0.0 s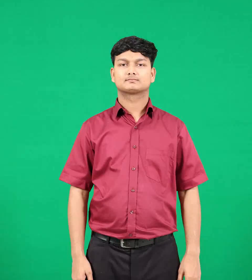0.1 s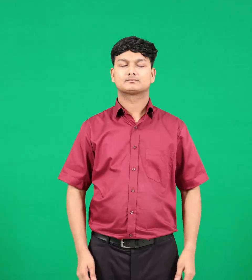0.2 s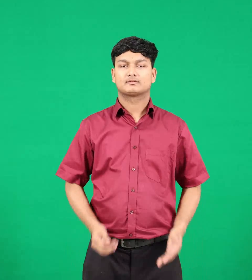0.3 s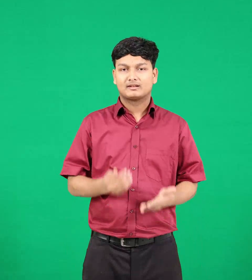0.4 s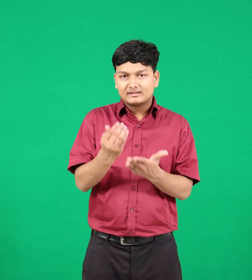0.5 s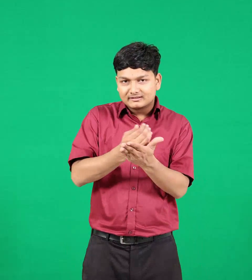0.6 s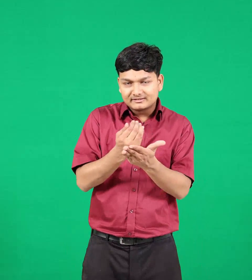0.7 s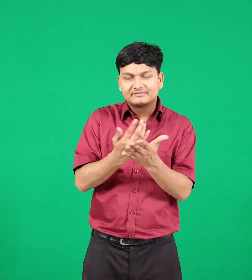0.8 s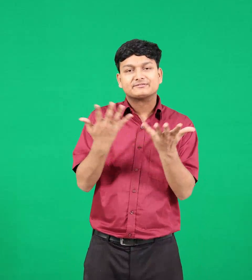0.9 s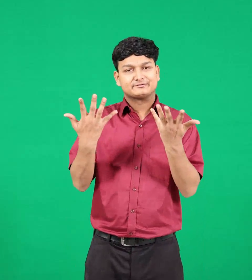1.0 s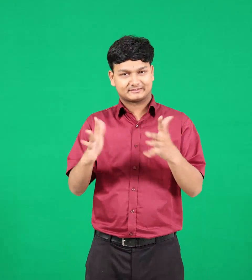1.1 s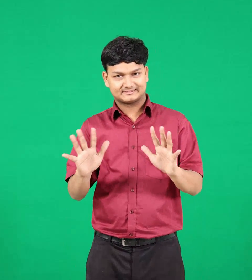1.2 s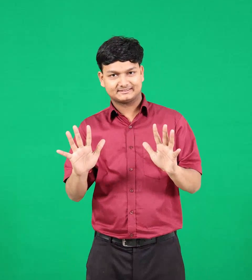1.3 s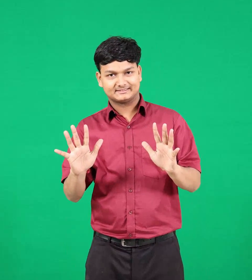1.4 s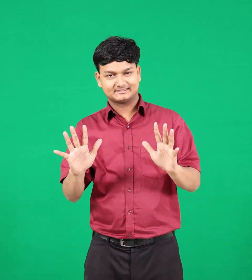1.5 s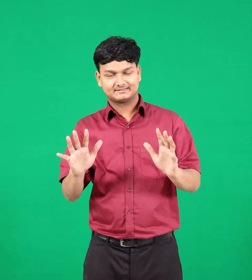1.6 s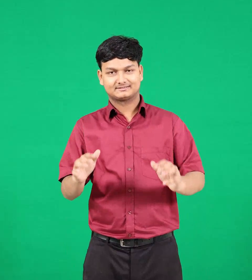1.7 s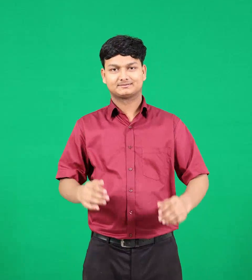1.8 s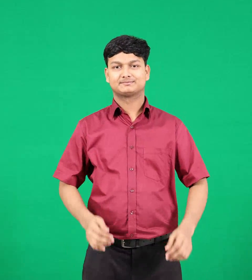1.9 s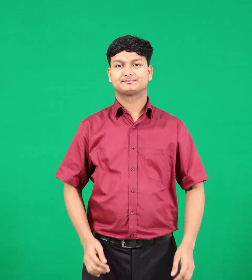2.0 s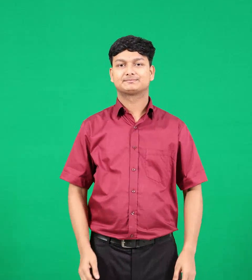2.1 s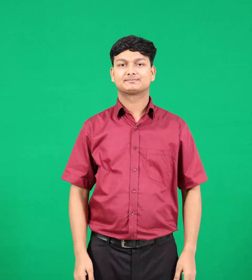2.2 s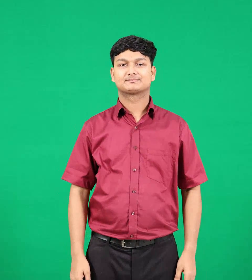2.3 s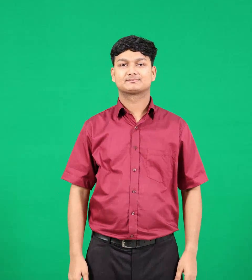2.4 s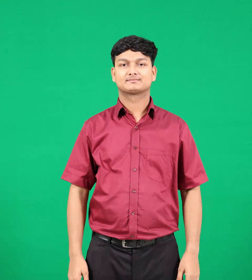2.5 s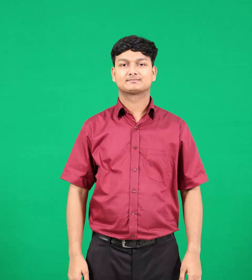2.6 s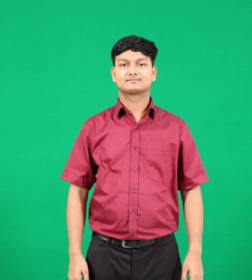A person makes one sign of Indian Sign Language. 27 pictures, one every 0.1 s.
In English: earned
